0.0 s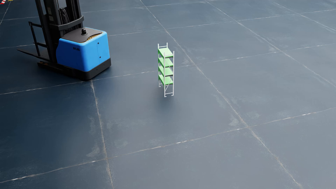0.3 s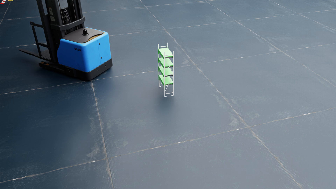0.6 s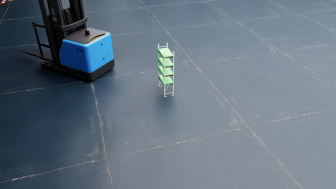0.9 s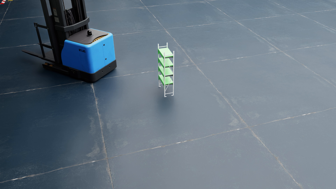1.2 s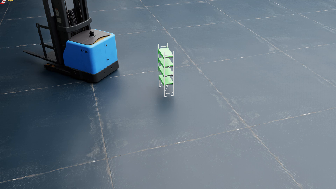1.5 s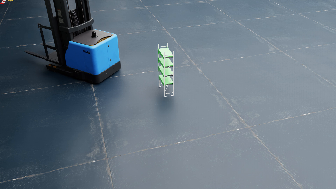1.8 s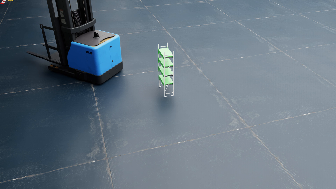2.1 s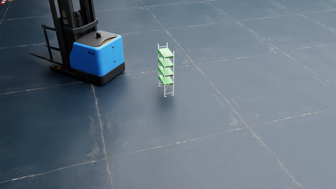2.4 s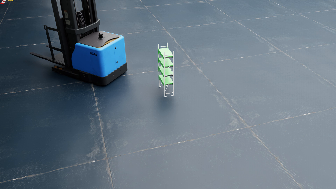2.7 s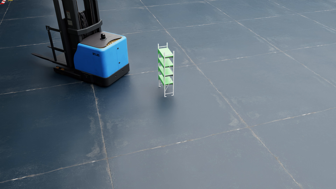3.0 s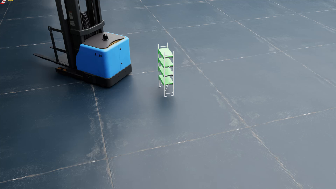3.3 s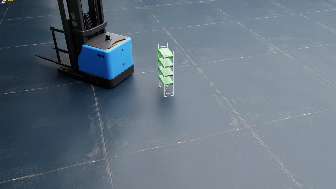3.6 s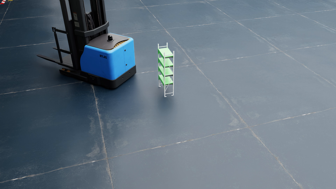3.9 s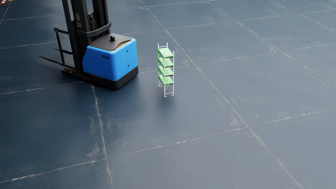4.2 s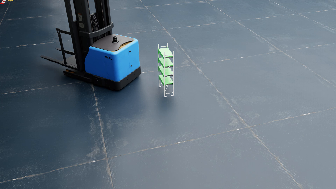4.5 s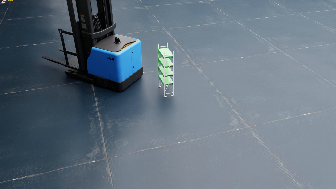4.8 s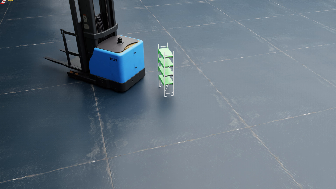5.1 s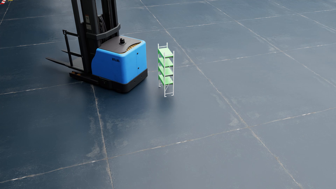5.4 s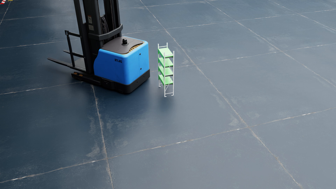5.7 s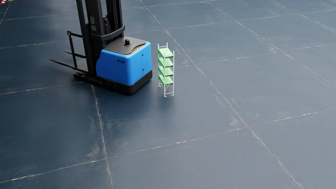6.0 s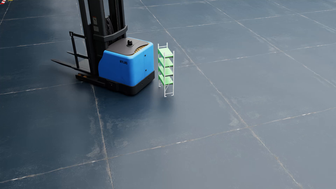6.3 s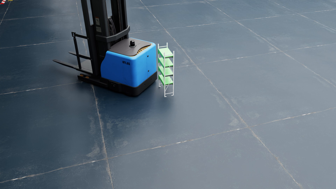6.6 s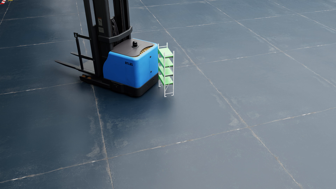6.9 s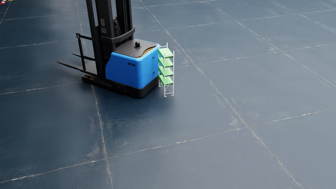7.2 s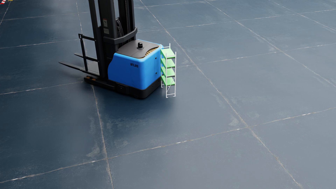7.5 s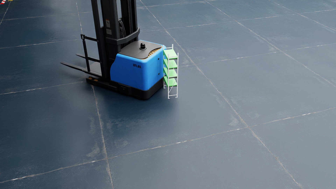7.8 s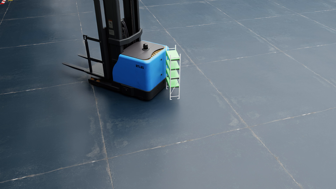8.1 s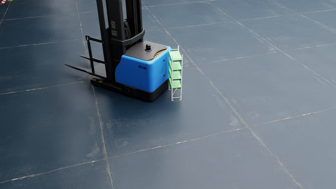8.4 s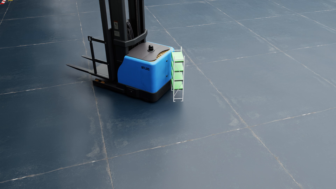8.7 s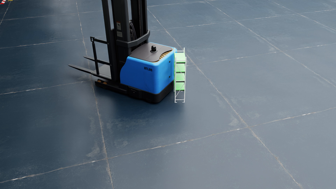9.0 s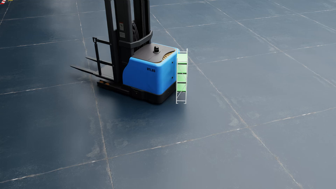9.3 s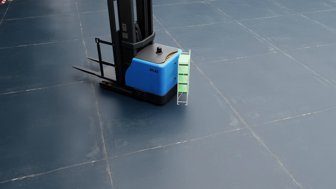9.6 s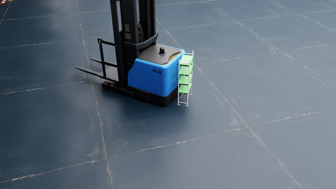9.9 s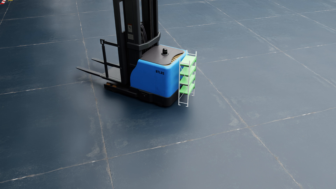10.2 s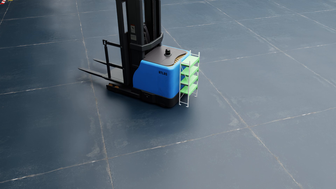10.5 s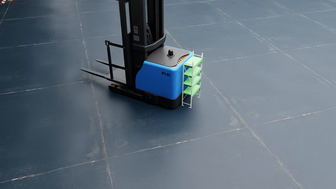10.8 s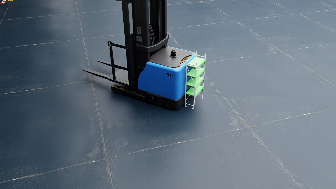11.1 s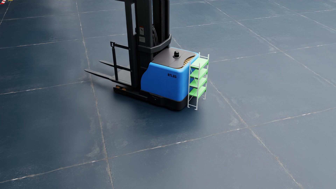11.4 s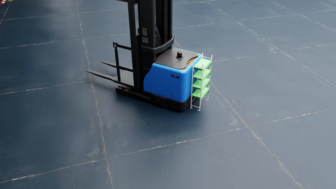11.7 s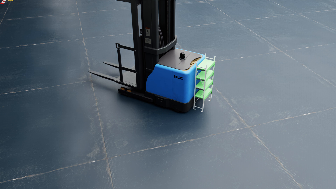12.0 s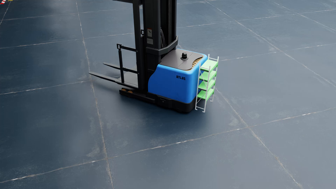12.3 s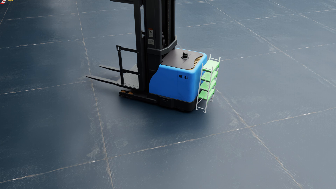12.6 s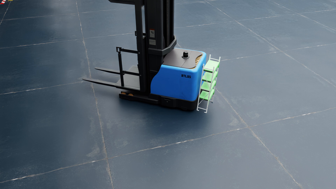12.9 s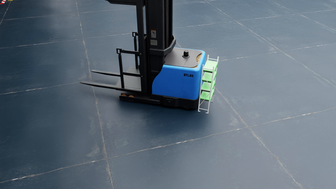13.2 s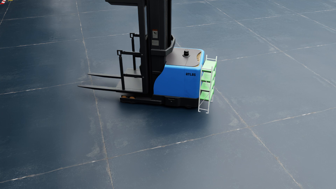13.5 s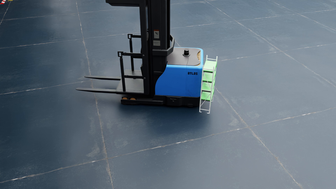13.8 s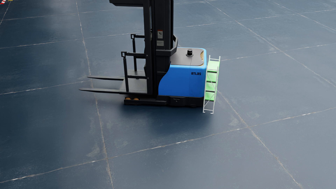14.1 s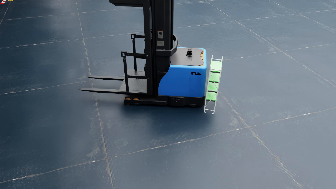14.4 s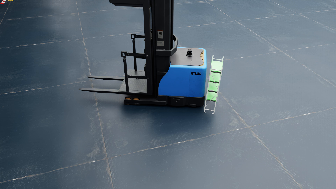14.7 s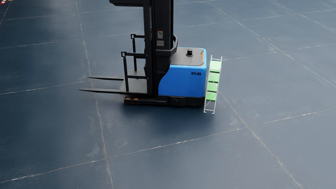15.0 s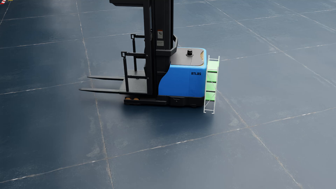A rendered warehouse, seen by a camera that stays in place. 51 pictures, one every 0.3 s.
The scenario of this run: A forklift runs into an object in its way.
